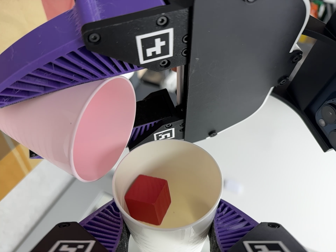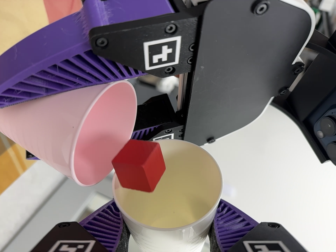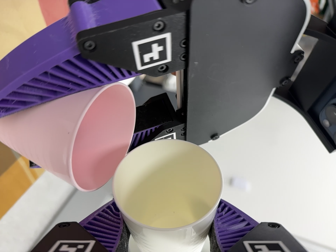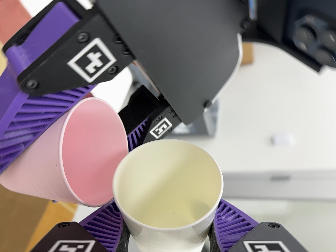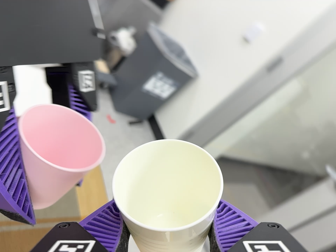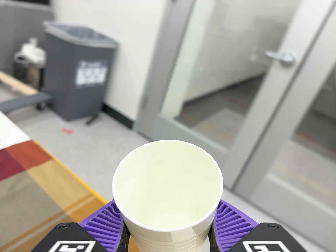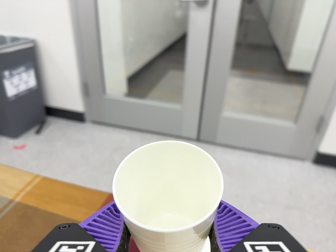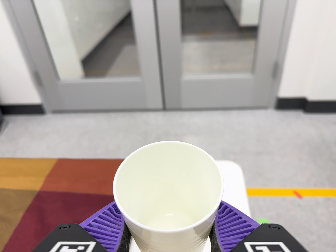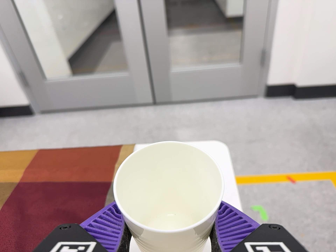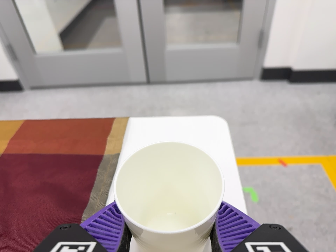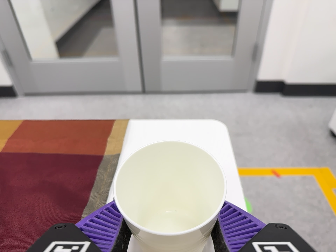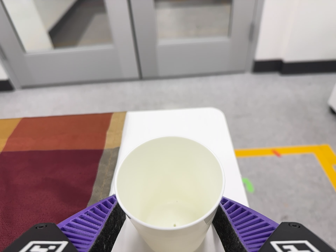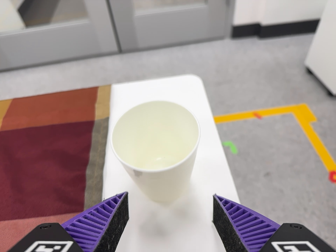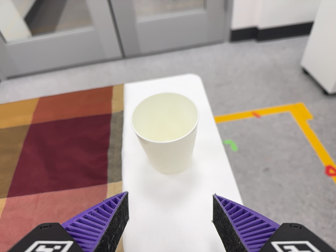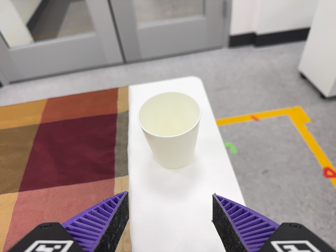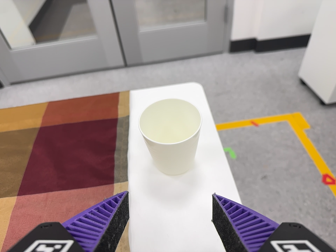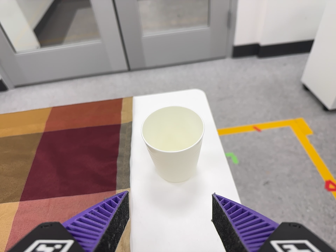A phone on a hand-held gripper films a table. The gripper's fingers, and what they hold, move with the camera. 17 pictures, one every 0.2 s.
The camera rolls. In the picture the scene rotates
counterclockwise.
0.0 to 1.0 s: The camera travels to its right and toward the bottom of its view, about 18 cm, so close, fixed things drift to the left. Its aim tips toward the bottom of its view by about 15 degrees, and the scene shifts upward. It rolls about its line of sight by about 100 degrees, and the scene rotates counterclockwise.
1.0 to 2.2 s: The camera pans to its right by about 20 degrees. It travels toward the bottom of its view and to its right, about 20 cm, so close, fixed things drift upward. Its aim tips toward the bottom of its view by about 15 degrees, and the scene shifts upward. It rolls about its line of sight by about 35 degrees, and the scene rotates counterclockwise.
2.2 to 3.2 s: The camera travels backward, about 12 cm, so what stands in front gets smaller.
The film runs forward here.
